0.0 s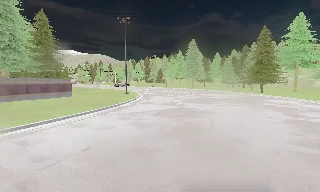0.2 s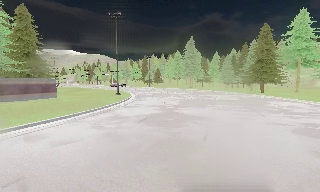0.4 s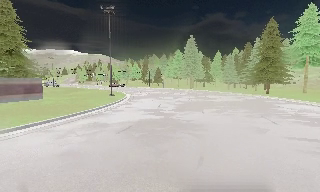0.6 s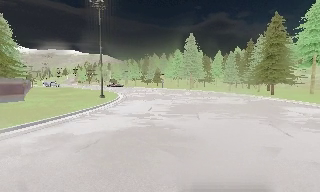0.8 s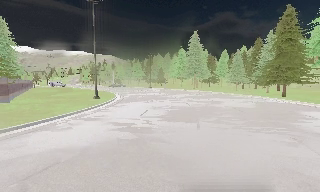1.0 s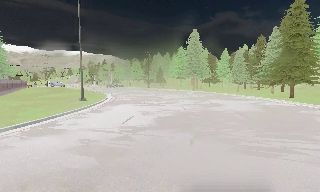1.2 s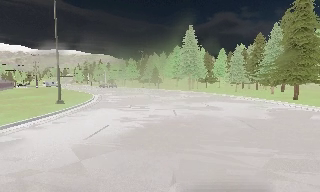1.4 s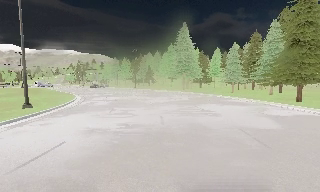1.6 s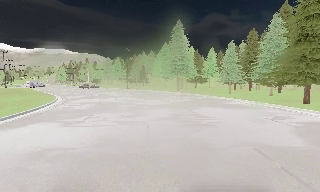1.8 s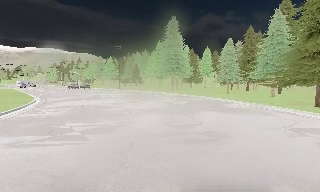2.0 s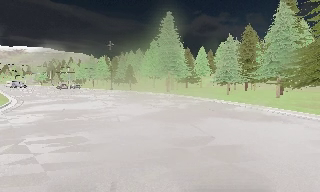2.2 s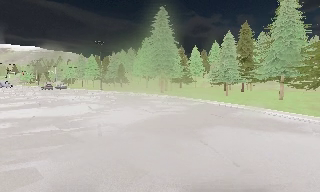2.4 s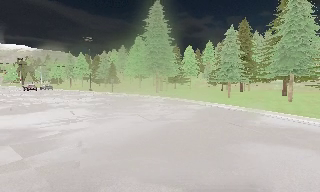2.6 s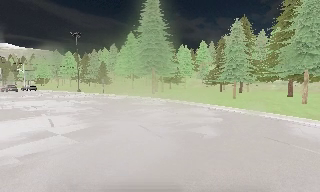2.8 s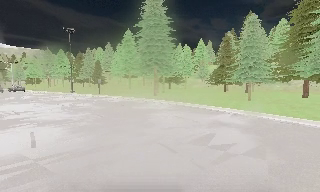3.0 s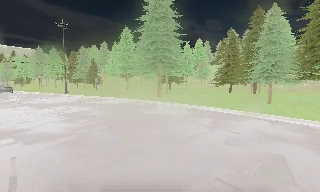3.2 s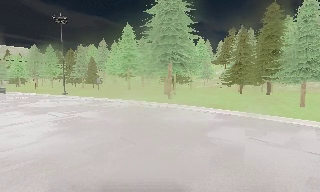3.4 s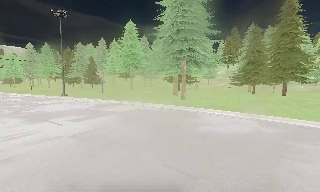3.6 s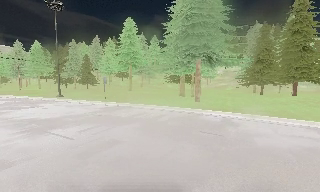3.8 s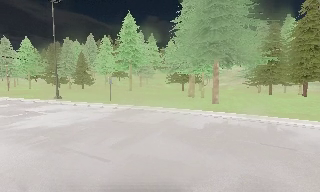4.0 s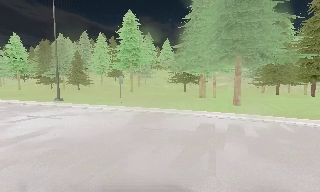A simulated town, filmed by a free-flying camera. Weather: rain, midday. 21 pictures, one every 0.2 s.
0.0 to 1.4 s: The camera travels forward, about 14 m, so what stands in front looms larger.
1.4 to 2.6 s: The camera pans to its right, which is clockwise from overhead, by about 15 degrees. It travels forward, about 13 m, so what stands in front looms larger.
2.6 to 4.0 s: The camera pans to its right, which is clockwise from overhead, by about 15 degrees. It travels forward and to its left, about 18 m, so what stands in front looms larger.
The film runs forward here.
